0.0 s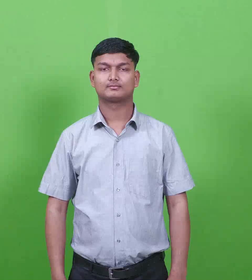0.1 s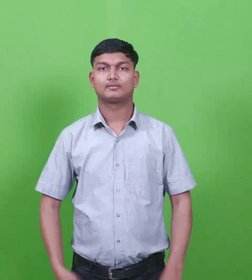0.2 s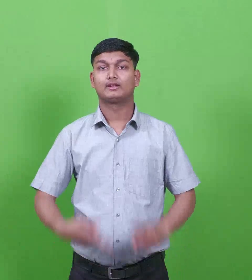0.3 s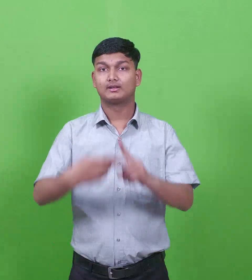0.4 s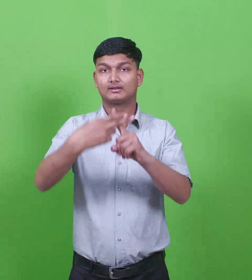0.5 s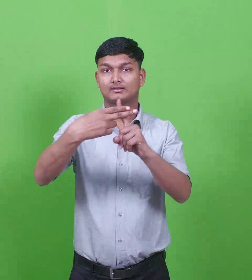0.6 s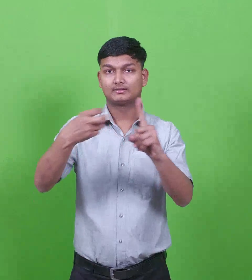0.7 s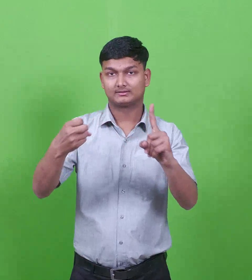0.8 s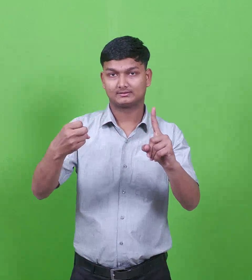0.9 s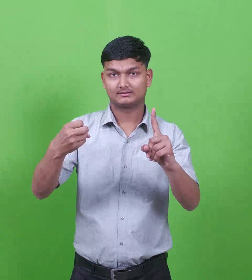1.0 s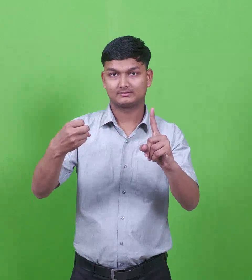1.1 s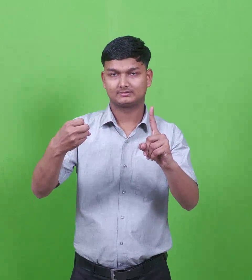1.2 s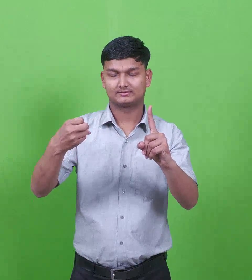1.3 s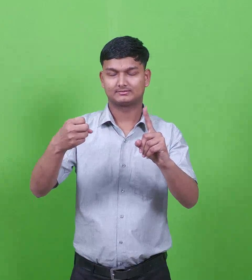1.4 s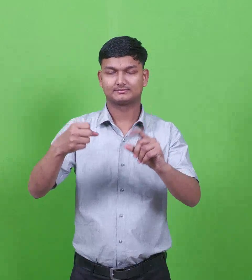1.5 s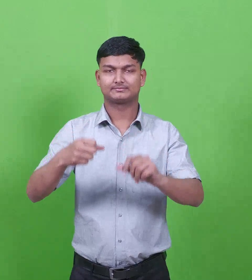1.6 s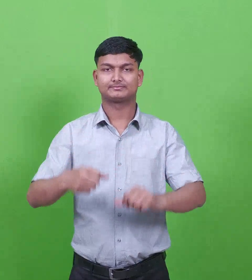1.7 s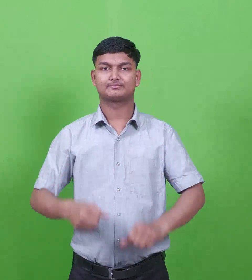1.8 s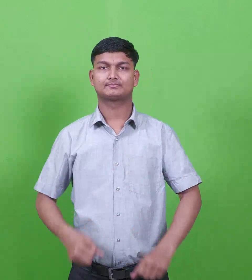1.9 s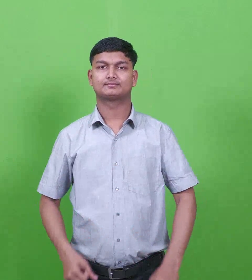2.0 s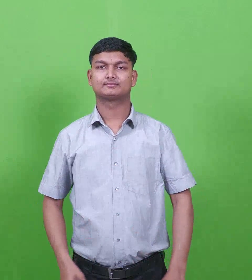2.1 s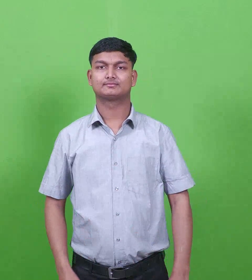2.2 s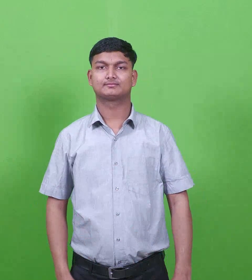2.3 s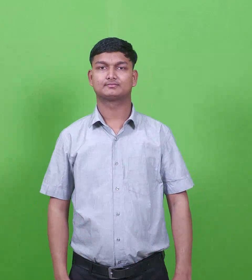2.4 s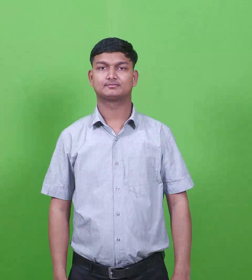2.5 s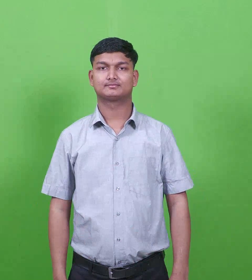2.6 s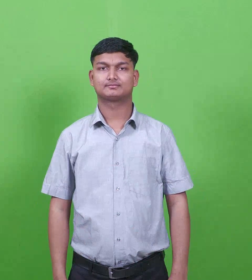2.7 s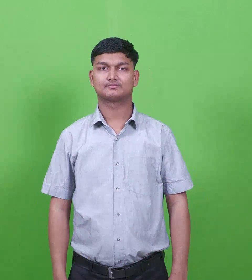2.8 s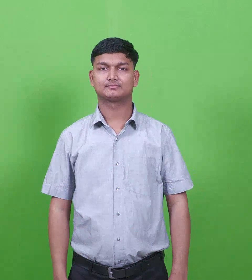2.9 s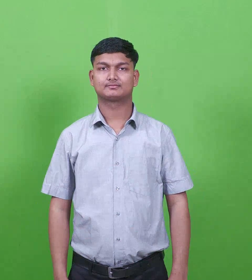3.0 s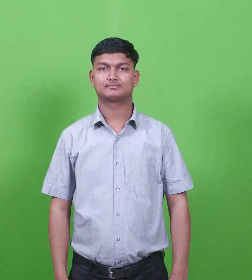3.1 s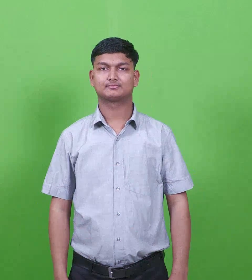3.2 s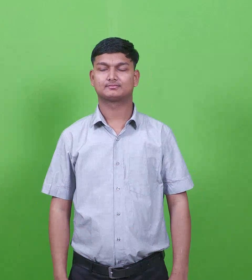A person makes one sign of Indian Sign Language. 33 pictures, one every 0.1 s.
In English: akkad
